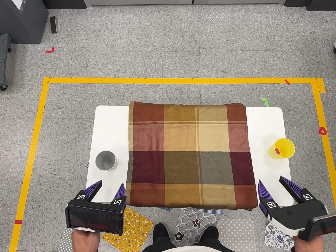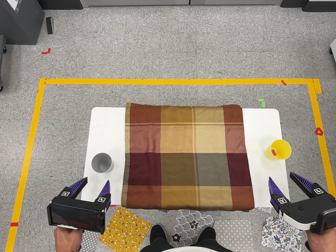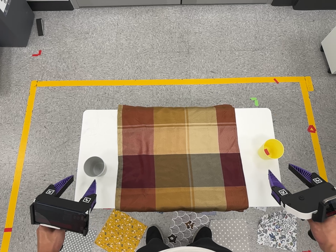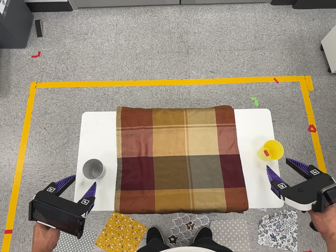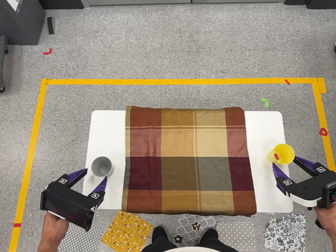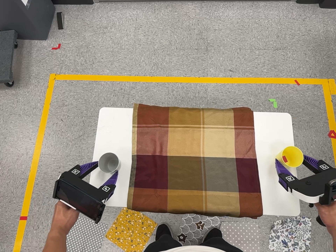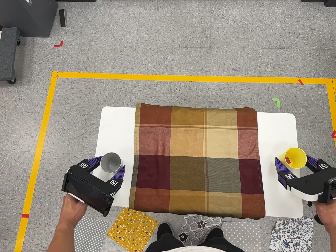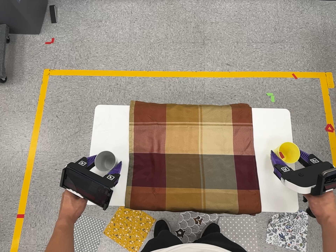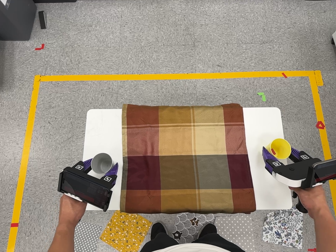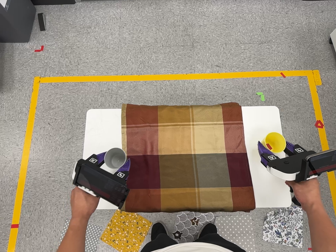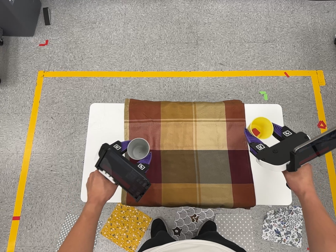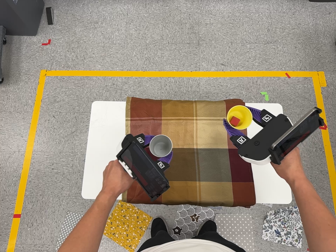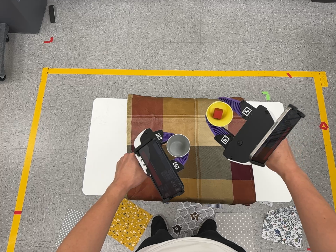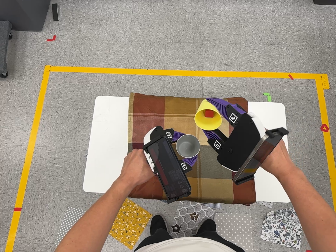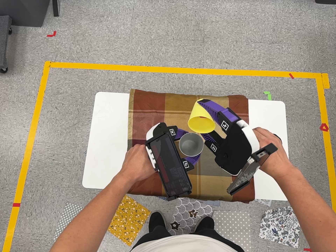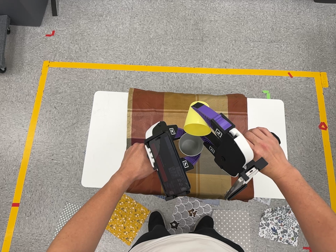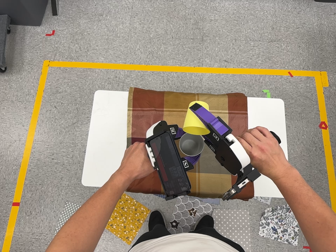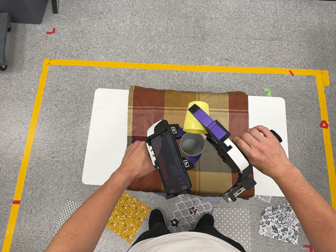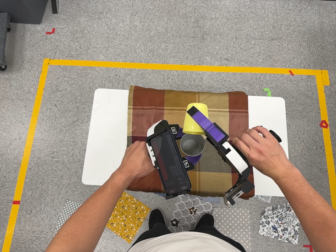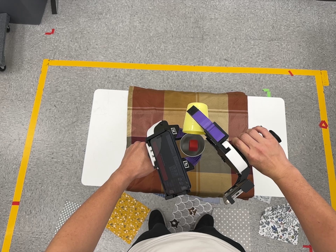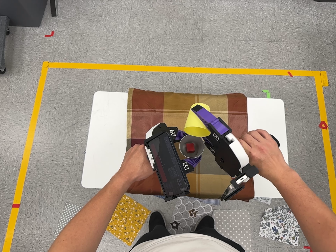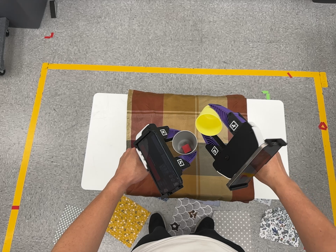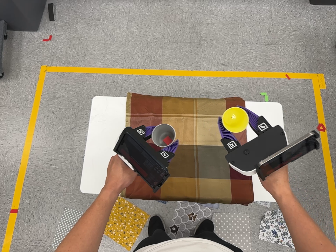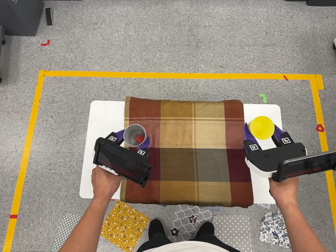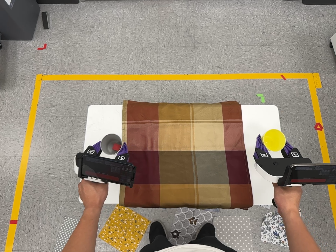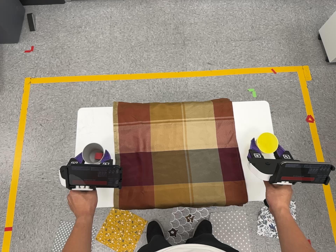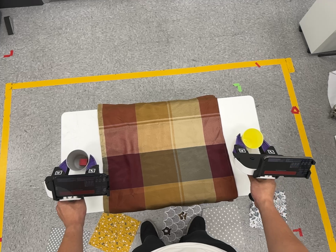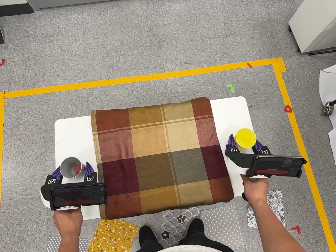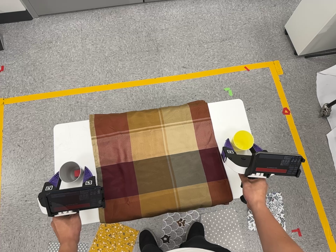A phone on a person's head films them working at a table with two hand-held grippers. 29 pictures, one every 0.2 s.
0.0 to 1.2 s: The camera travels toward the top of its view, about 6 cm, so close, fixed things drift downward.
1.2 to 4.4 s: The camera travels toward the bottom of its view, about 5 cm, so close, fixed things drift upward.
4.4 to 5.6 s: The camera travels to its right, about 6 cm, so close, fixed things drift to the left. It rolls about its line of sight by about 10 degrees, and the scene rotates counterclockwise.
The film runs forward here.
